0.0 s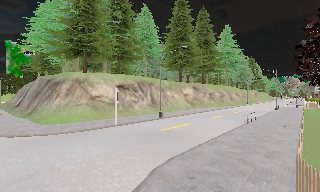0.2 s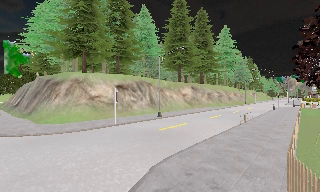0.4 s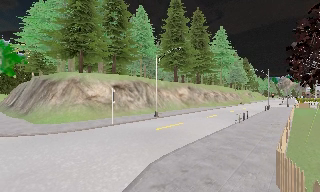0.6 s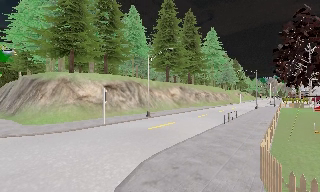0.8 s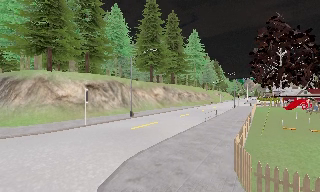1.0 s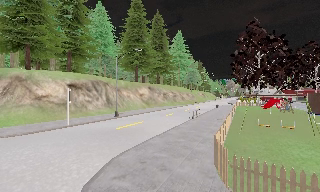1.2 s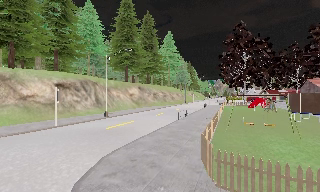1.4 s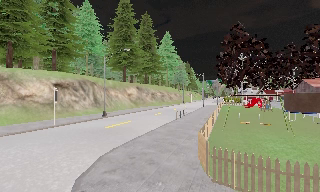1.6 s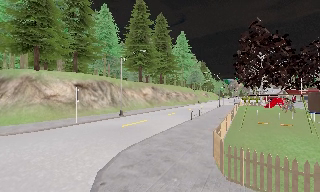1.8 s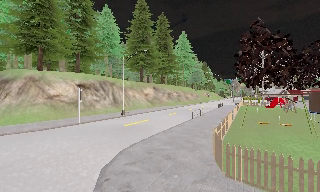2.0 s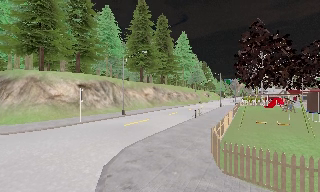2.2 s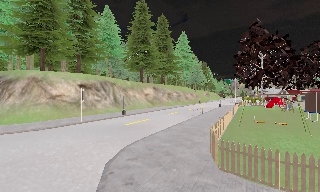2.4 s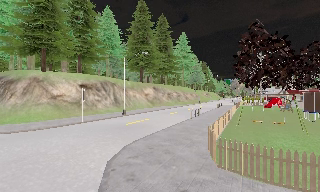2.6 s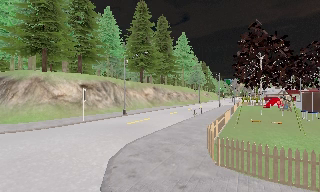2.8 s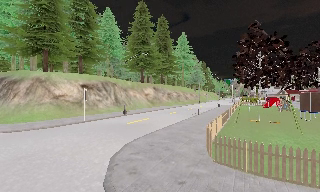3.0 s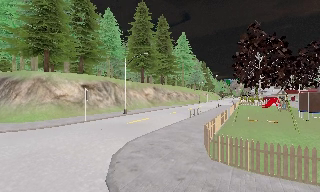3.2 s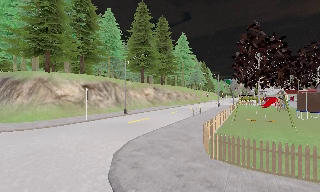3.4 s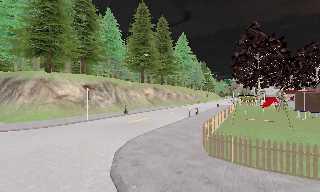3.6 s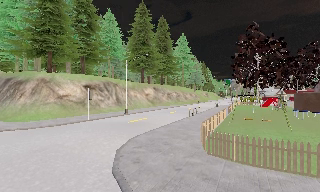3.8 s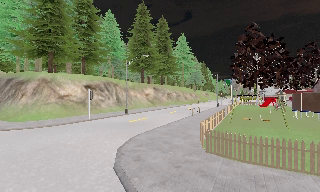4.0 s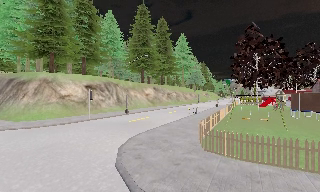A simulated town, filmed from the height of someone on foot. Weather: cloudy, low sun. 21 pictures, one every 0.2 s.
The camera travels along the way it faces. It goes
backward.
0.0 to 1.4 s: The camera swings to its right by about 20 degrees, and the scene slides to the left. It travels backward, about 1.5 m, so what stands in front gets smaller.
1.4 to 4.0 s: The camera travels backward, about 2.5 m, so what stands in front gets smaller.
The film runs backward here.
